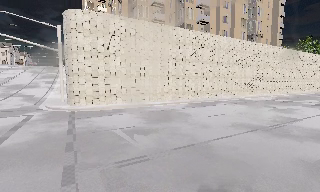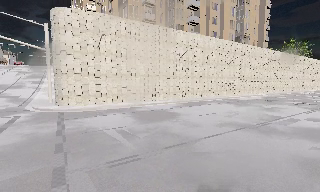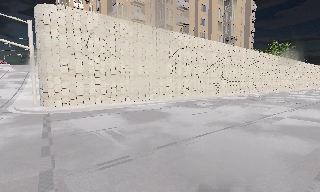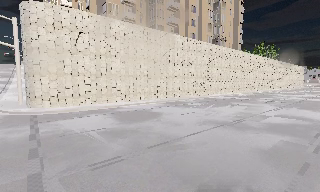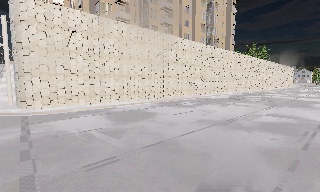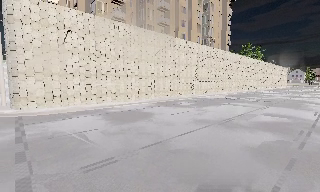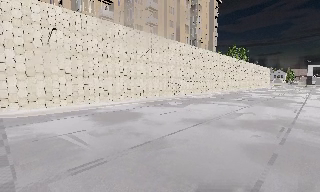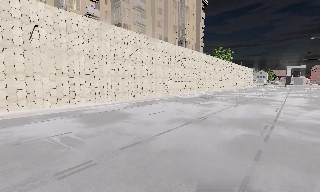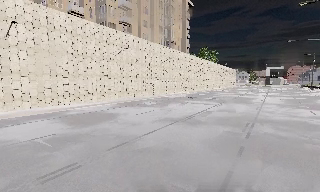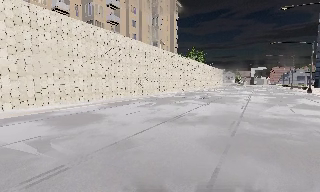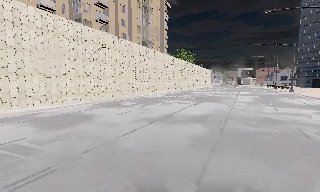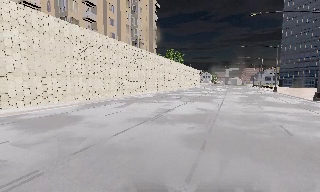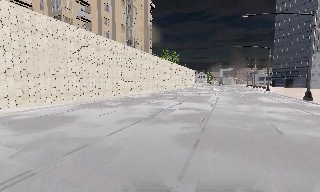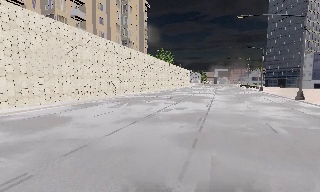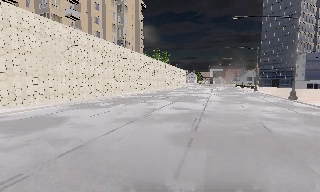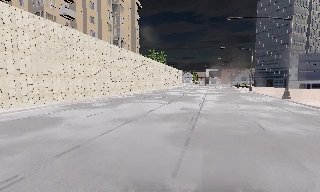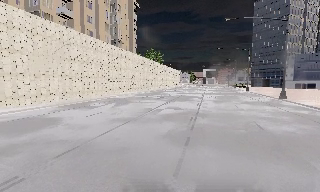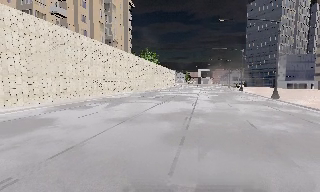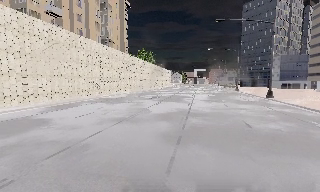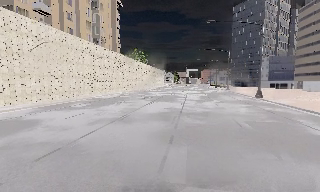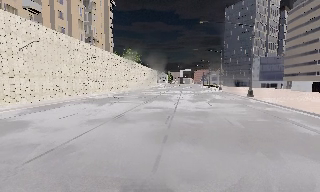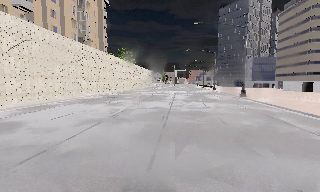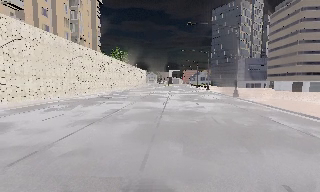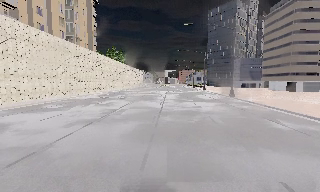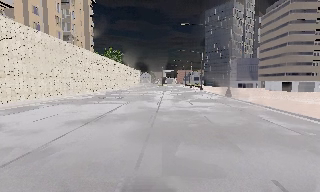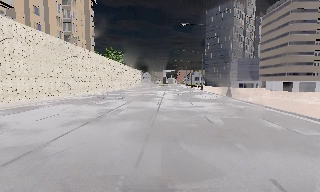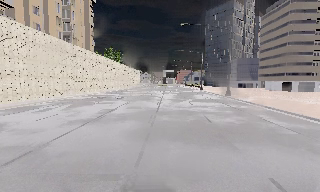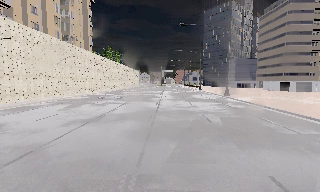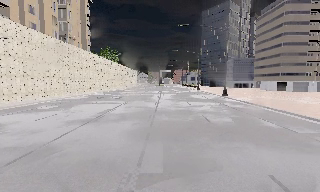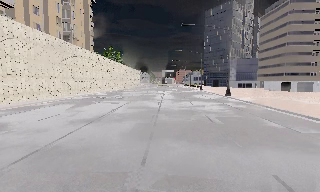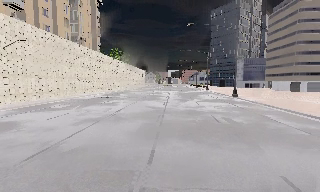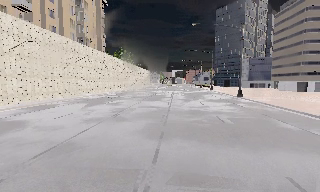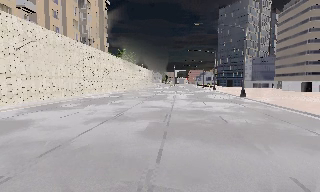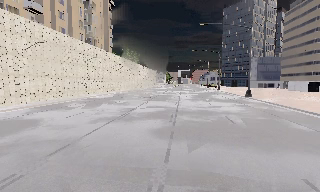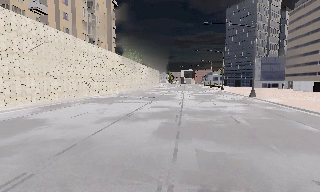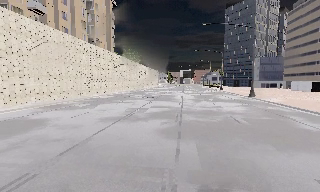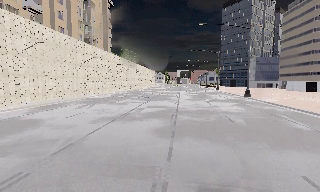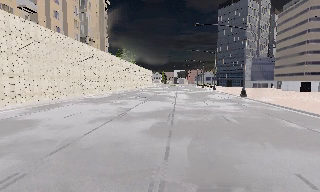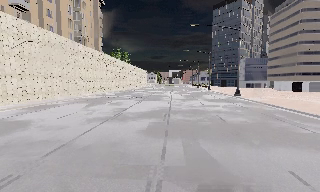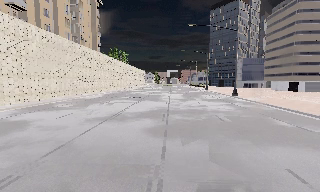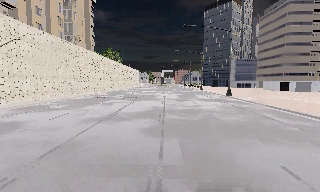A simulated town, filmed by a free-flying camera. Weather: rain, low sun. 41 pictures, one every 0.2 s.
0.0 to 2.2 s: The camera swings to its right by about 40 degrees, and the scene slides to the left.
2.2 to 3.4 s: The camera shifts only a little, or ends up much as it began.
3.4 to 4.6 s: The camera swings to its right by about 10 degrees, and the scene slides to the left.
4.6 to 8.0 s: The camera travels to its left and backward, about 1 m, so close, fixed things drift to the right.
The film runs backward here.
